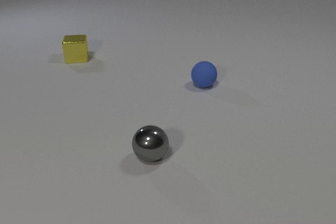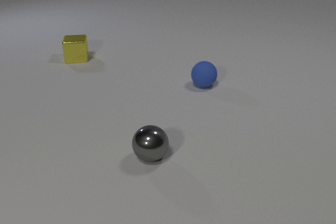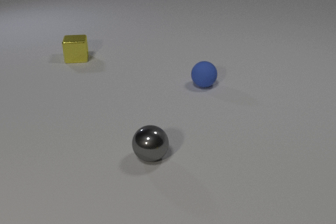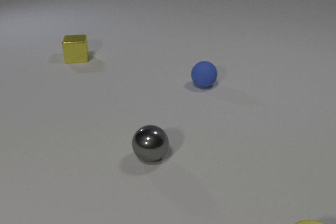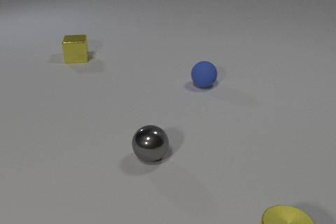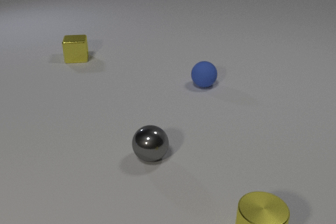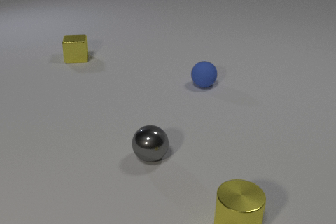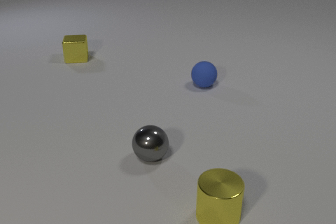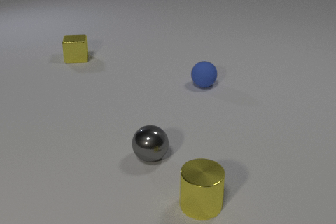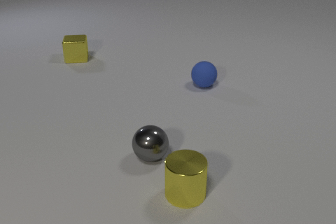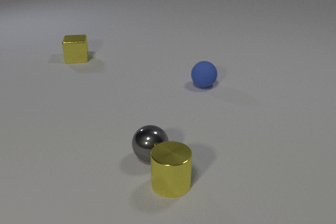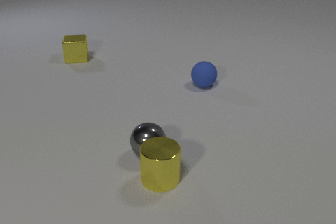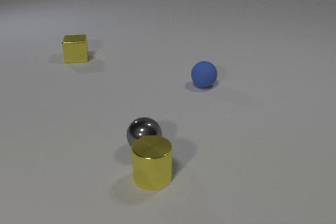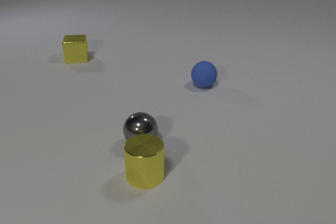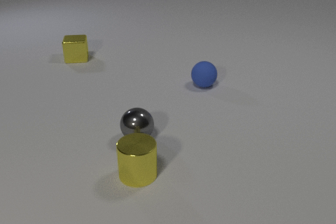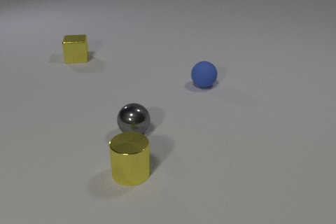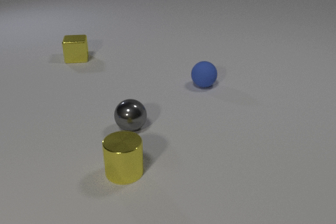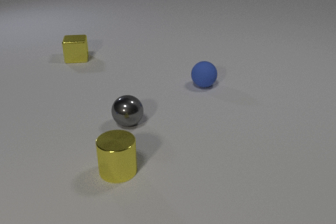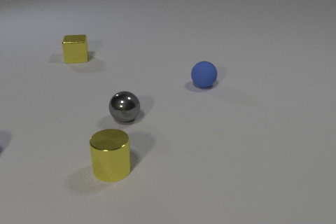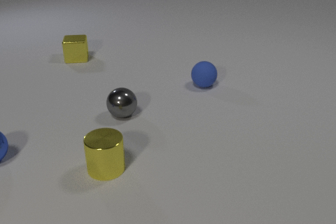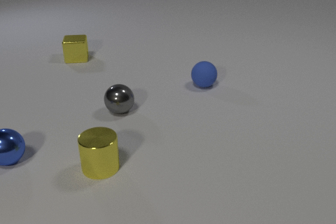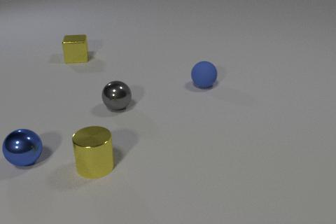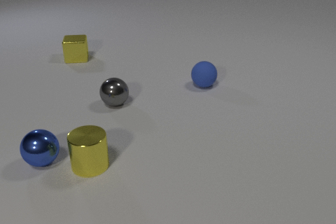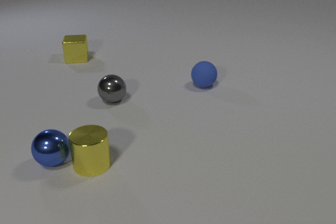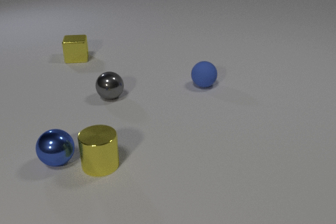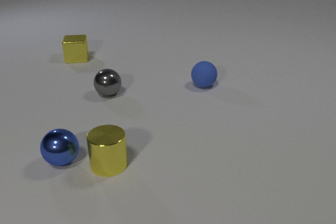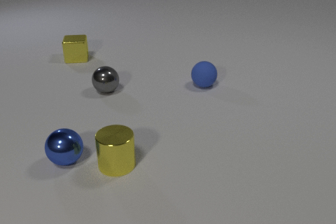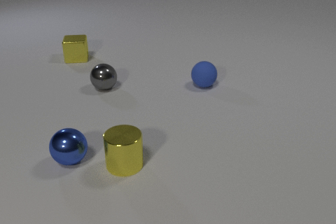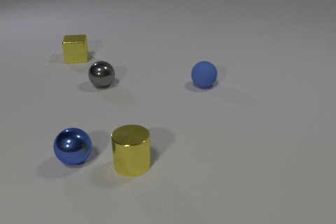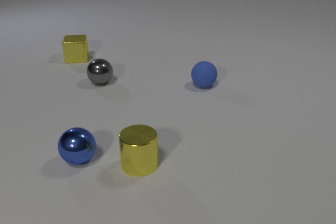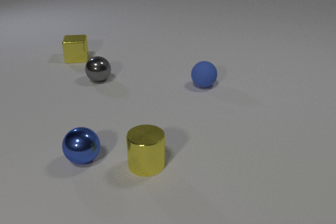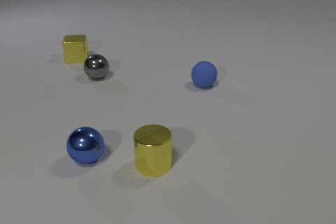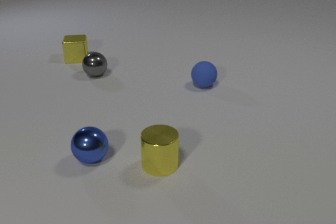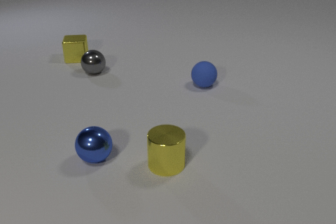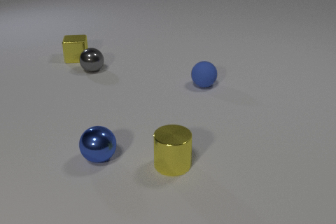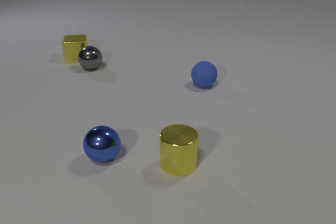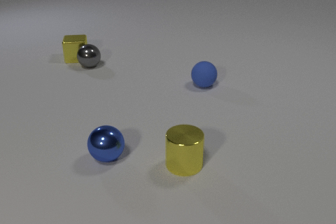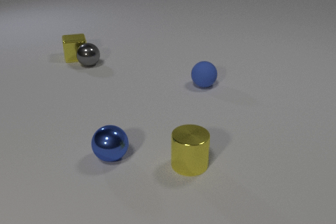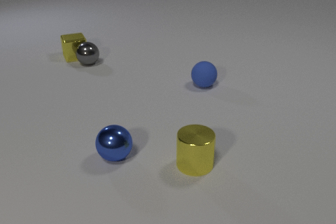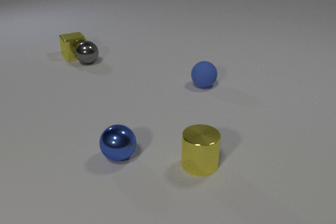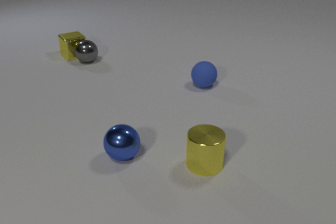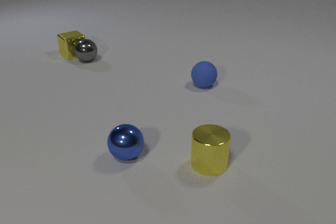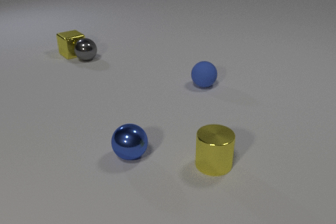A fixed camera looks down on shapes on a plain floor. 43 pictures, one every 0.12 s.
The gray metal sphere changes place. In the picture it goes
away from the camera.
The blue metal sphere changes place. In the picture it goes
to the right.
0.00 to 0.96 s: The yellow metal cylinder comes in at the bottom edge, slides to the left and away from the camera.
0.96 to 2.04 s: The yellow metal cylinder slides to the left and away from the camera. The gray metal sphere rolls away from the camera. The yellow metal cylinder and the gray metal sphere collide.
2.04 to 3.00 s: The yellow metal cylinder slides away from the camera and to the left. The gray metal sphere rolls away from the camera. The blue metal sphere comes in at the left edge, rolls to the right and toward the camera. The yellow metal cylinder and the blue metal sphere collide.
3.00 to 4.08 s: The yellow metal cylinder slides to the right. The gray metal sphere rolls away from the camera. The blue metal sphere rolls to the right.
4.08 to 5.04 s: The yellow metal cylinder slides to the right. The gray metal sphere rolls away from the camera. The yellow metal cube slides away from the camera, spins so that its near face slides to the right, counterclockwise seen from above. The blue metal sphere rolls to the right. The gray metal sphere and the yellow metal cube collide.
What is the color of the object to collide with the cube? gray.
How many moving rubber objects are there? 0.
How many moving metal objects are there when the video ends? 4.
